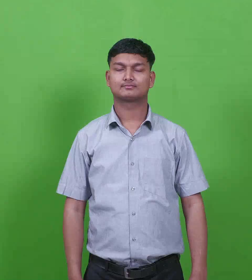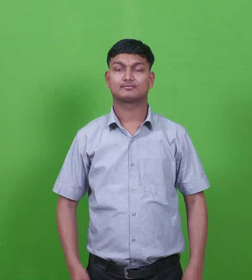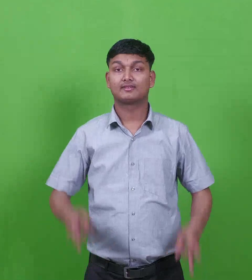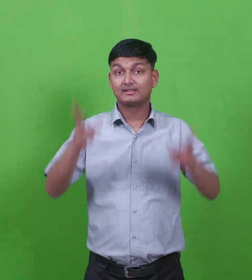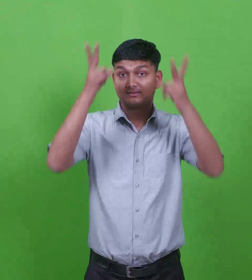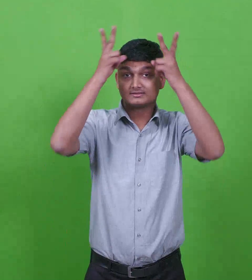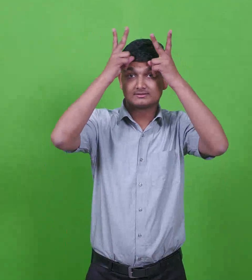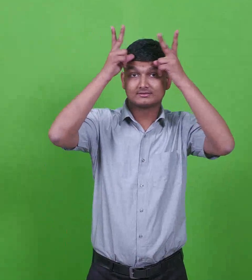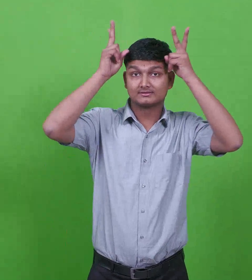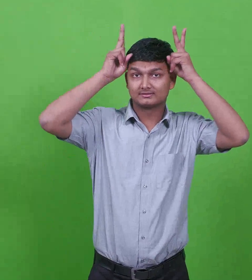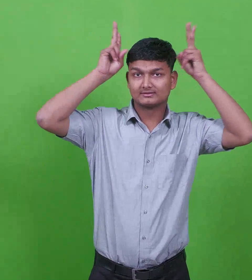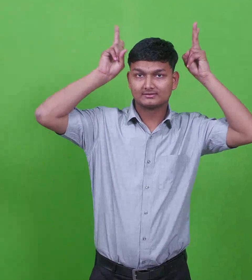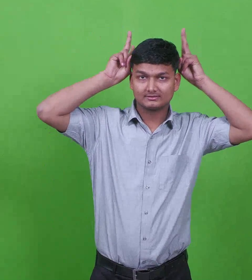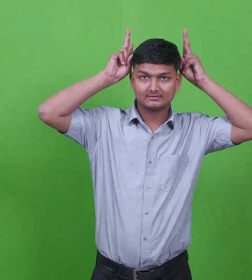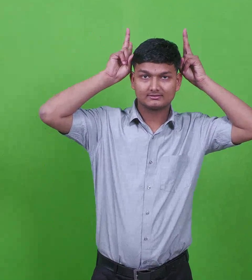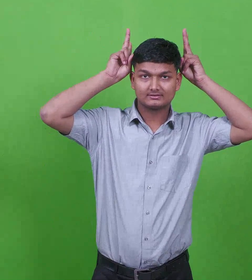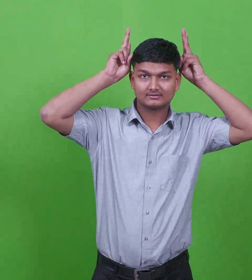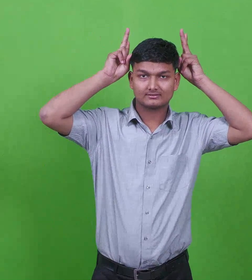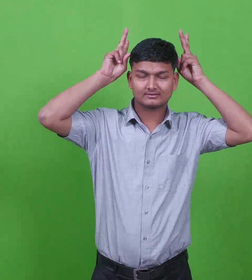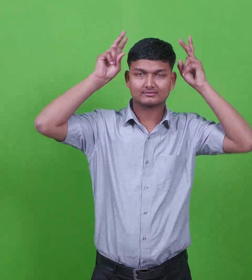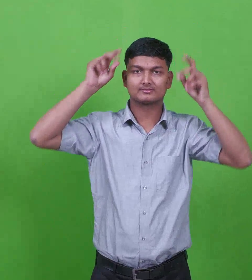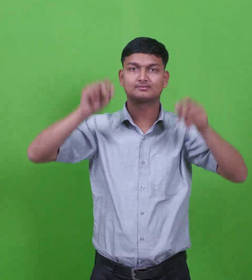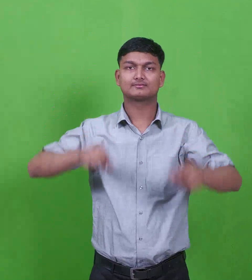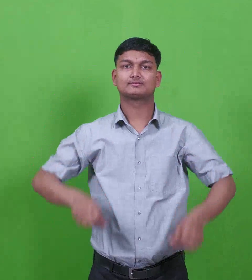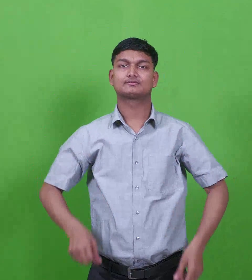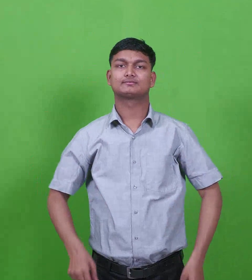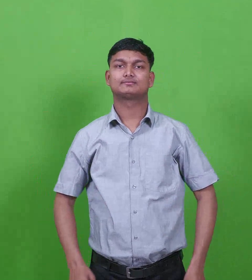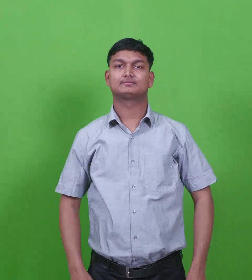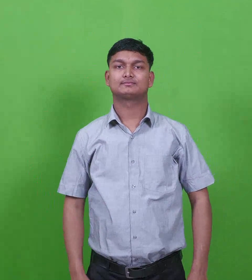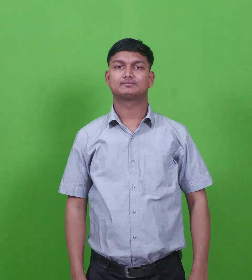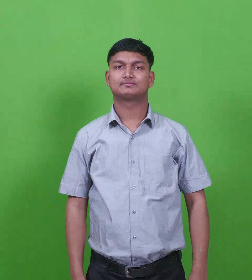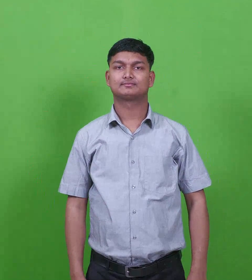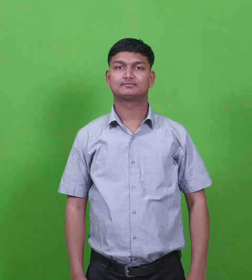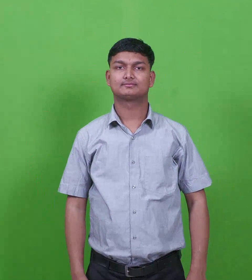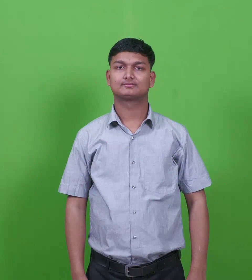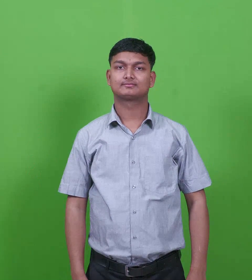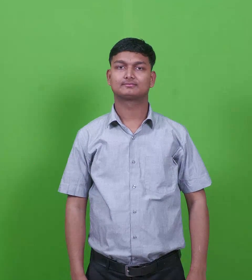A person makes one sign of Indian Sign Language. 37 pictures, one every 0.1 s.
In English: caesar
